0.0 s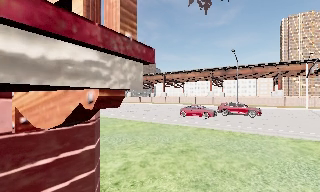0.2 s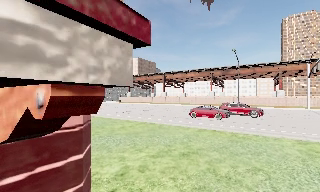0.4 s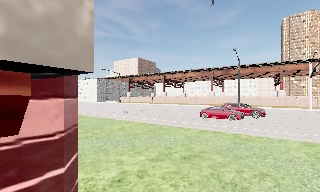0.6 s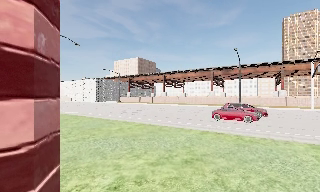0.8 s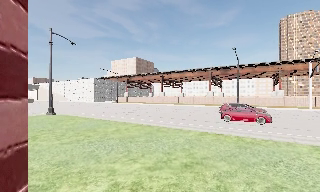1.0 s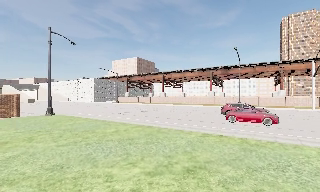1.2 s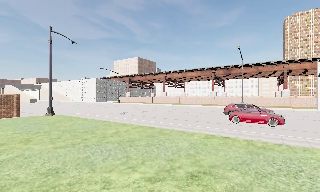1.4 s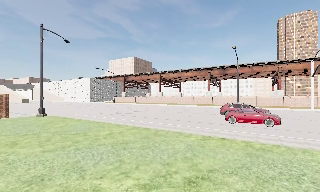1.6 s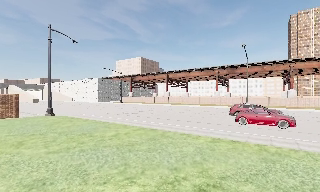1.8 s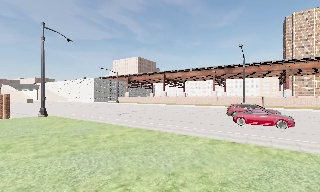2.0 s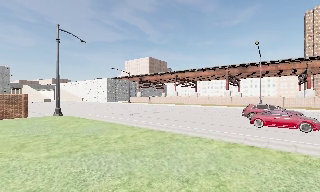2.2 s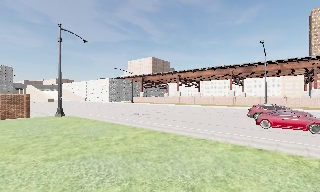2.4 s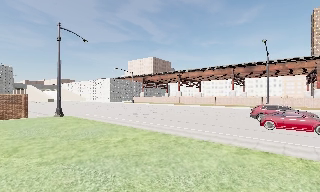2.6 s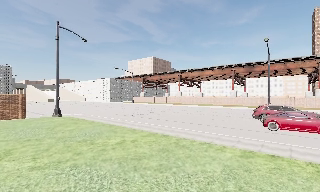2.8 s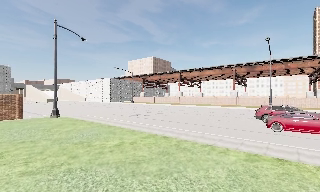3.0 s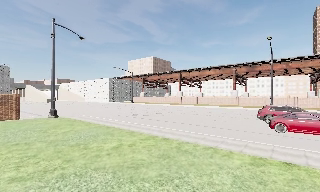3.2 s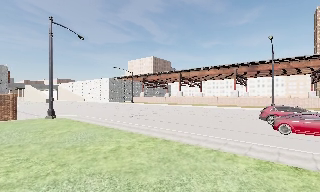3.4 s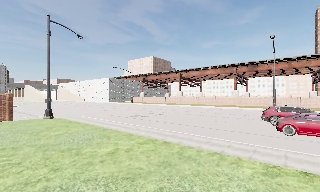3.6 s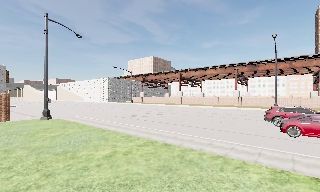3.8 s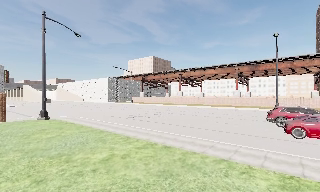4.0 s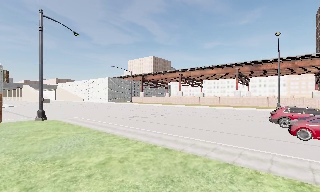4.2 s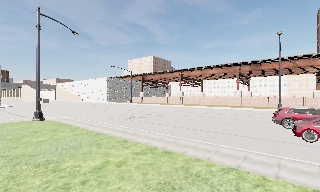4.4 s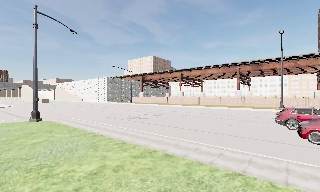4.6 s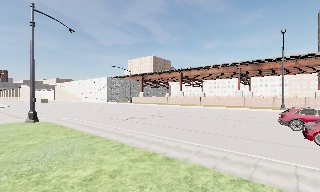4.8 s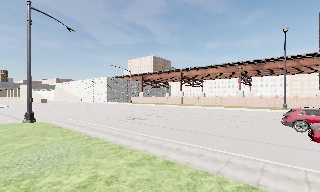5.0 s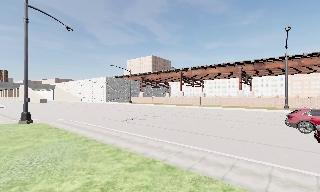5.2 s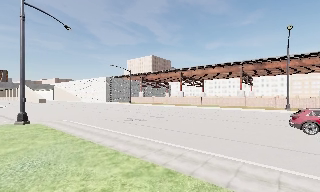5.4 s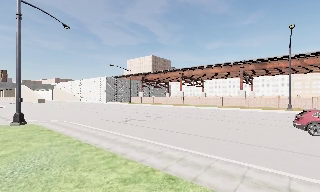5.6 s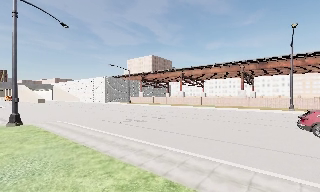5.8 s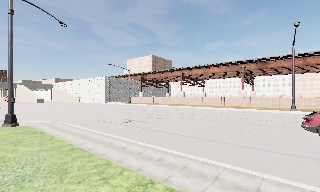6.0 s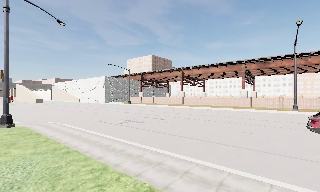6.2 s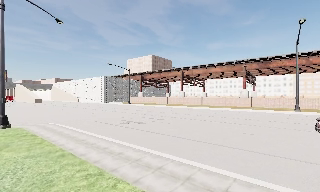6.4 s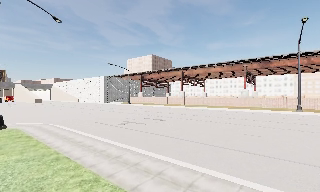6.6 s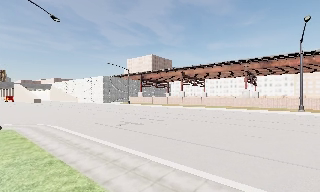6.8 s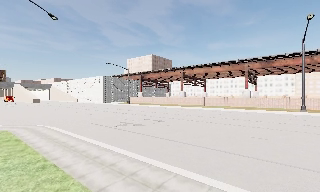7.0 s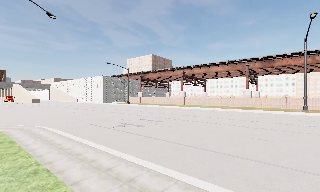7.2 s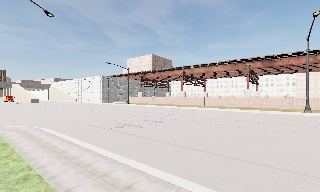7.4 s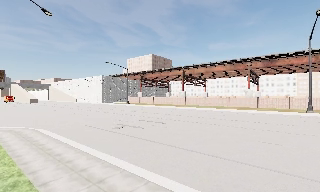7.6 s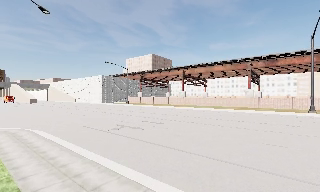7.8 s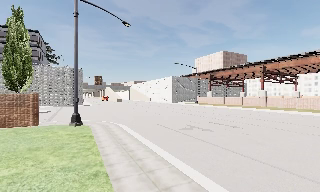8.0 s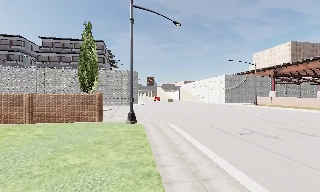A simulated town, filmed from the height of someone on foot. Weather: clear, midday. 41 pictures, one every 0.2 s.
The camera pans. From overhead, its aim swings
counterclockwise.
The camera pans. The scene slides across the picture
to the right.
0.0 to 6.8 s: The camera travels forward, about 11 m, so what stands in front looms larger.
6.8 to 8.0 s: The scene slides to the right, as the camera pans about 40 degrees to its left. It travels forward, about 2 m.
The film runs forward here.
